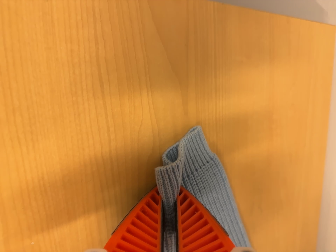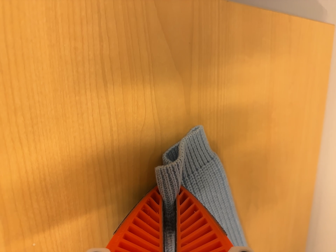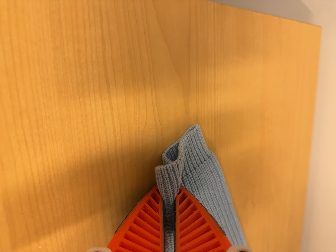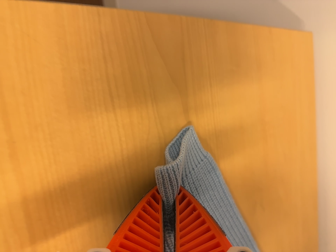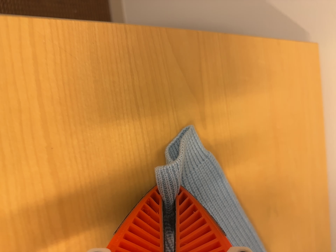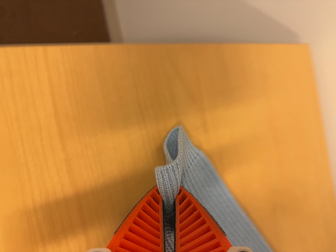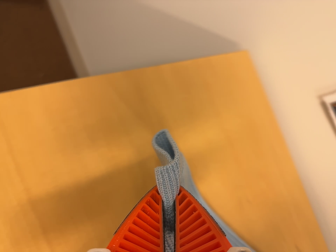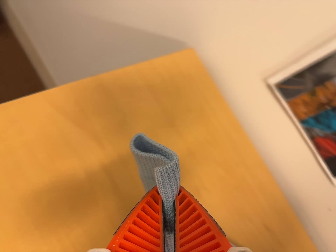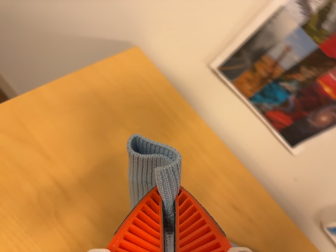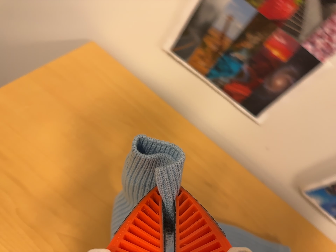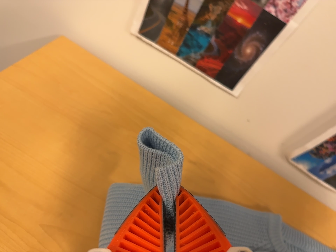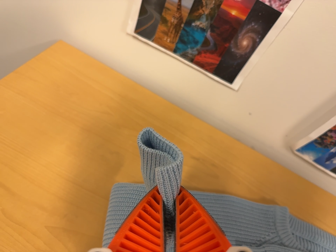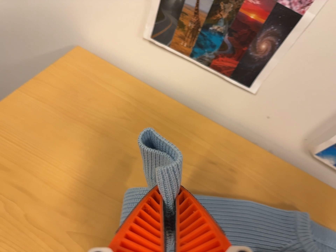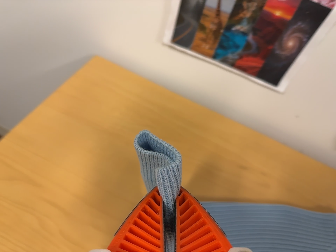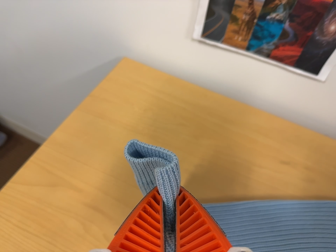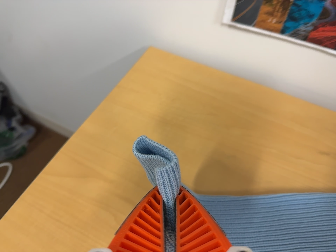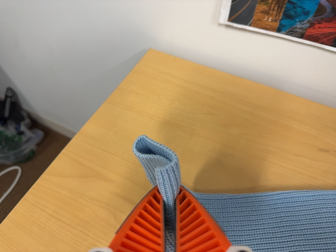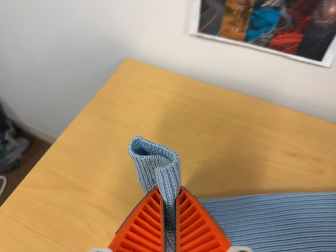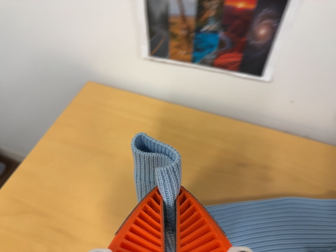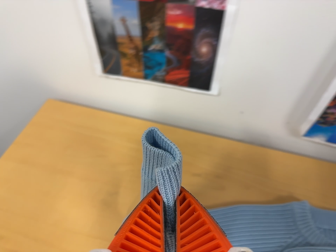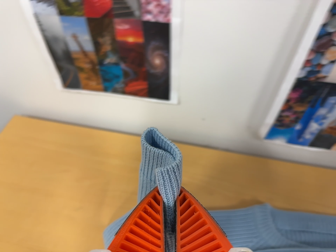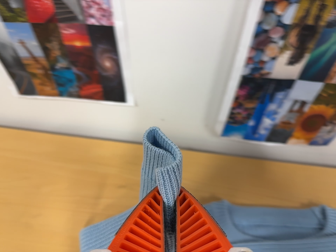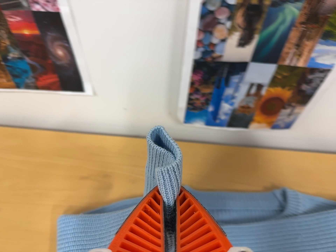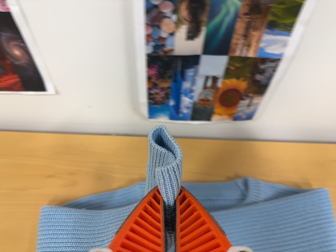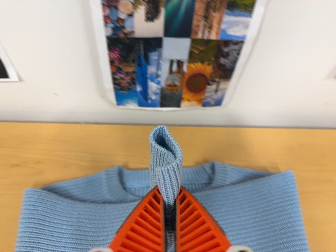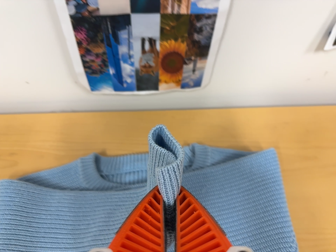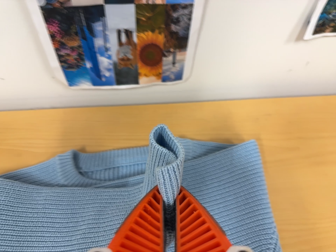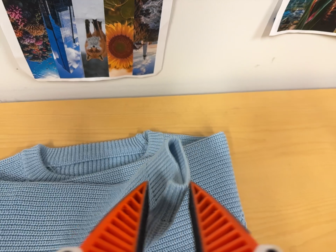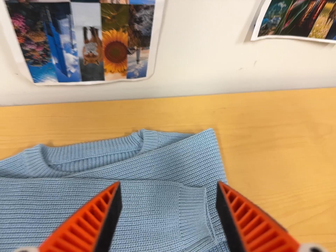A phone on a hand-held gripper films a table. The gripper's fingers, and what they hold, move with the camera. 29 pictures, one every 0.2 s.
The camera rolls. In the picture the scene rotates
counterclockwise.
0.0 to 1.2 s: The camera travels backward, about 8 cm, so what stands in front gets smaller. Its aim tips toward the top of its view by about 15 degrees, and the scene shifts downward. It rolls about its line of sight by about 20 degrees, and the scene rotates counterclockwise.
1.2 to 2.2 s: The camera travels to its right, about 26 cm, so close, fixed things drift to the left. It rolls about its line of sight by about 40 degrees, and the scene rotates counterclockwise.
2.2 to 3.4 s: The camera swings to its left by about 15 degrees, and the scene slides to the right. It rolls about its line of sight by about 10 degrees, and the scene rotates counterclockwise.
3.4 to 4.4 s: The scene slides to the left, as the camera pans about 15 degrees to its right. It travels to its right, about 26 cm, so close, fixed things drift to the left. It rolls about its line of sight by about 15 degrees, and the scene rotates counterclockwise.
4.4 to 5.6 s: The scene slides to the left, as the camera pans about 15 degrees to its right. It travels to its right and toward the bottom of its view, about 16 cm, so close, fixed things drift to the left. It rolls about its line of sight by about 10 degrees, and the scene rotates counterclockwise.
The film runs forward here.
